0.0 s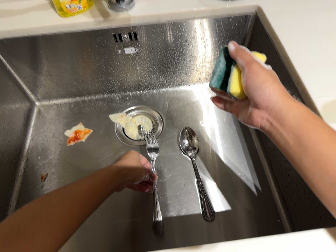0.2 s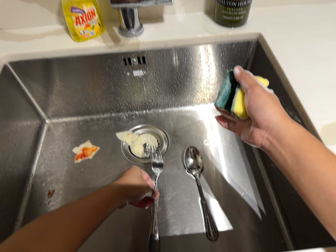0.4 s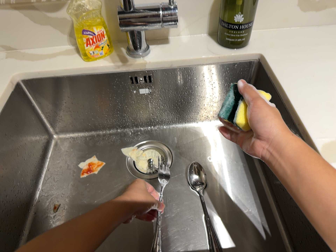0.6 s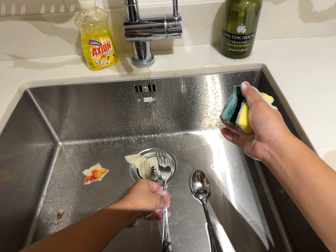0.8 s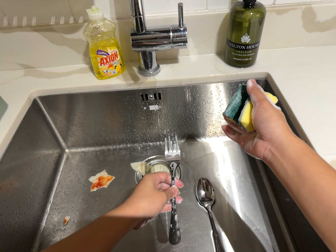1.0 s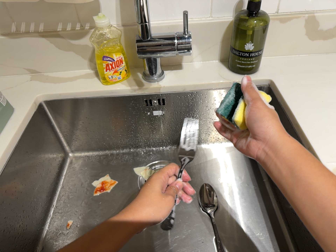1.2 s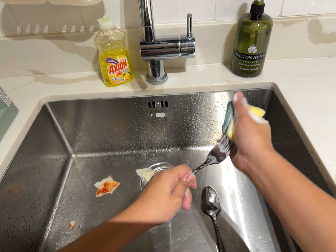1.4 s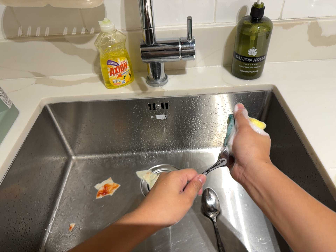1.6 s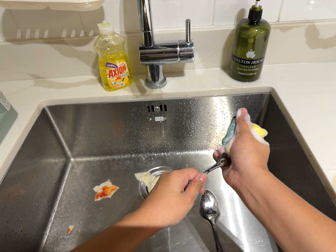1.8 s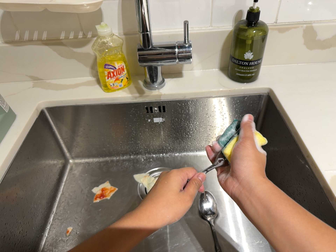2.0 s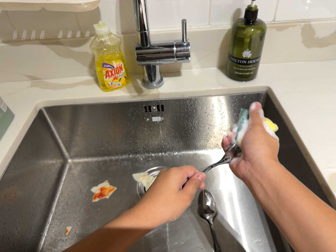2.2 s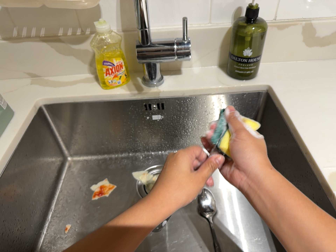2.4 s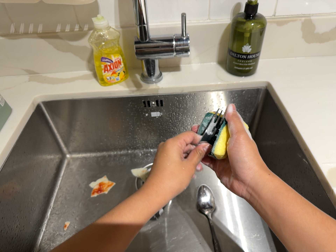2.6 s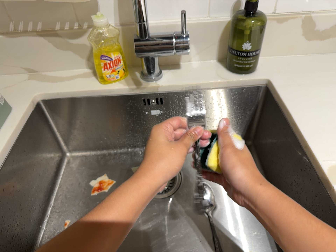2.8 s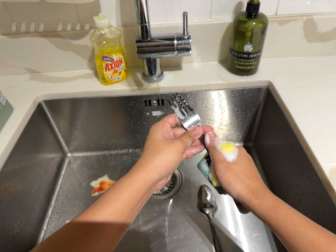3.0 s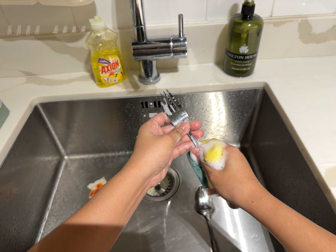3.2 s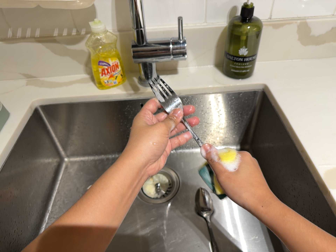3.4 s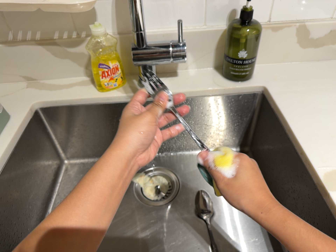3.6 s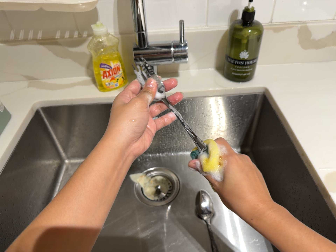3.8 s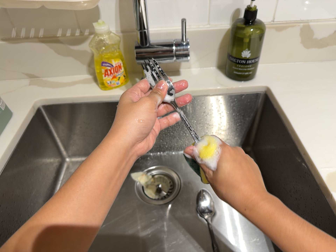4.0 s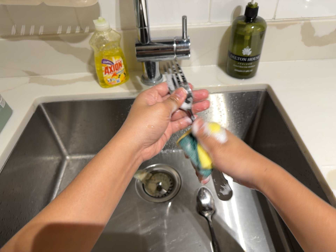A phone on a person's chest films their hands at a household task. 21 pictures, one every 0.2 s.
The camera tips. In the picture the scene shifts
downward.
0.0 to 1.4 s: The camera travels backward, about 6 cm, so what stands in front gets smaller. Its aim tips toward the top of its view by about 15 degrees, and the scene shifts downward.
1.4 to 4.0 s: The camera keeps its place and its aim.
The film runs backward here.
